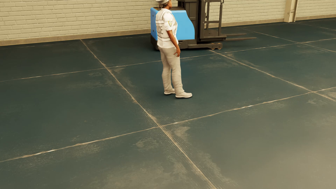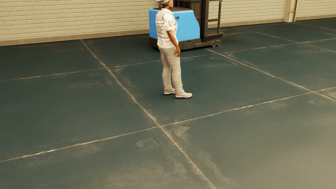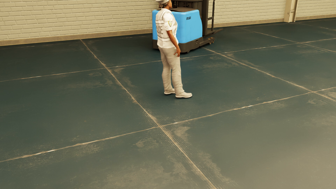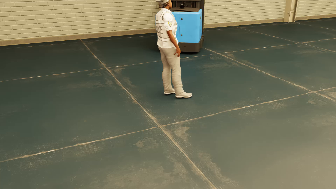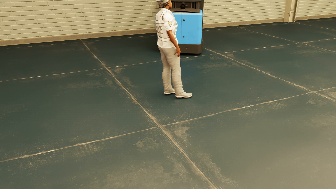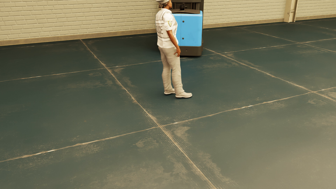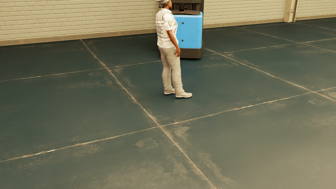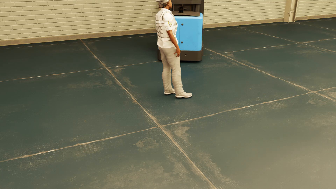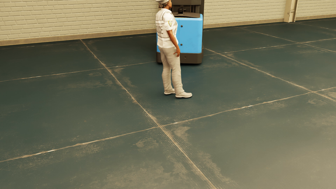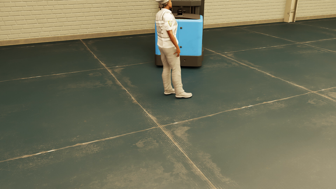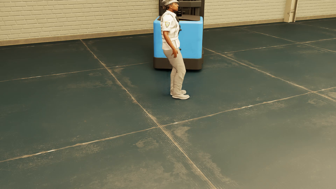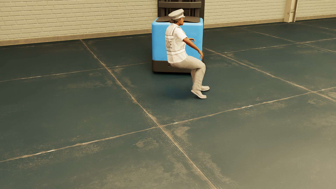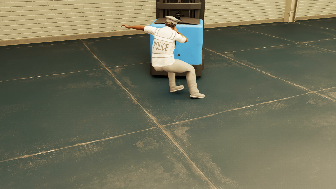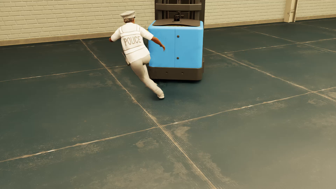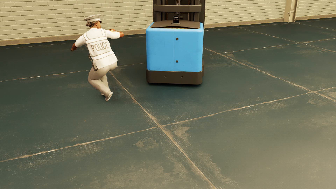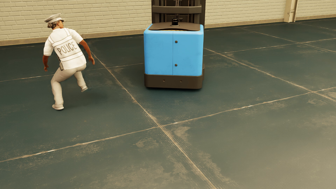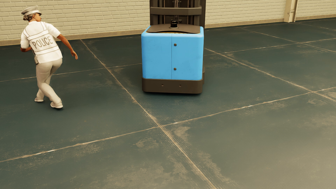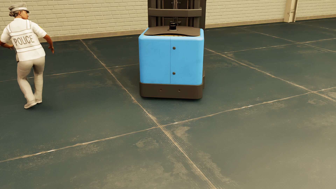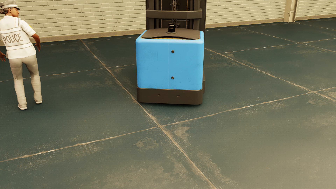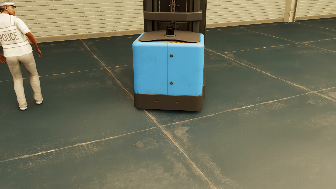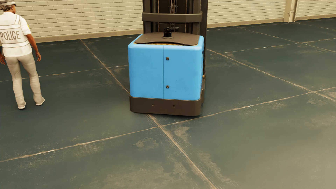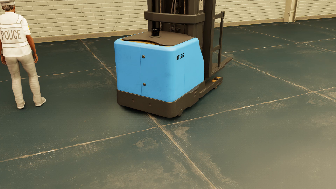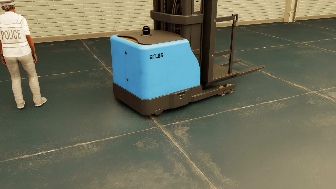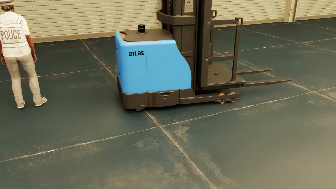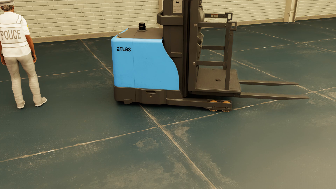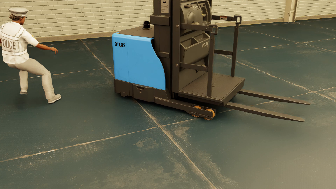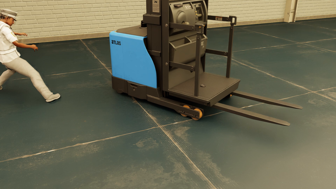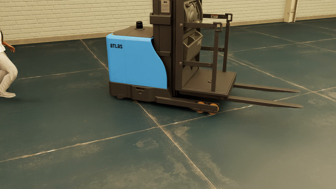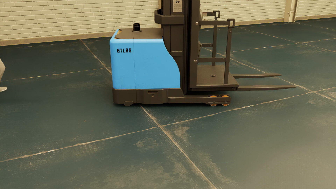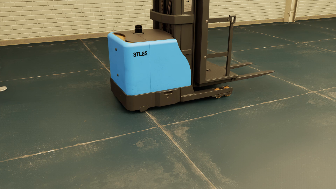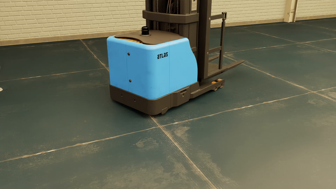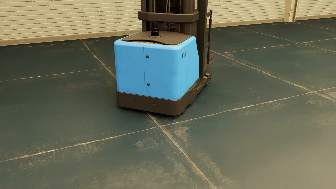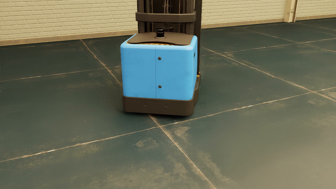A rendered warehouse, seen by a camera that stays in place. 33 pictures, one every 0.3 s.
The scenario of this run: Near miss between a forklift and a person.
